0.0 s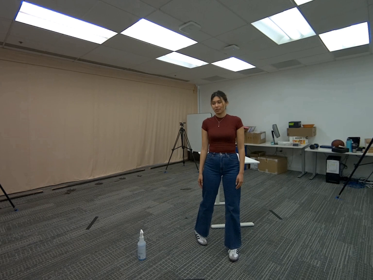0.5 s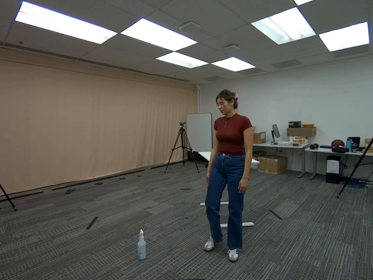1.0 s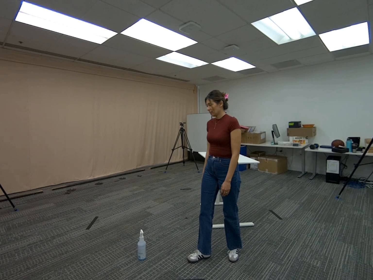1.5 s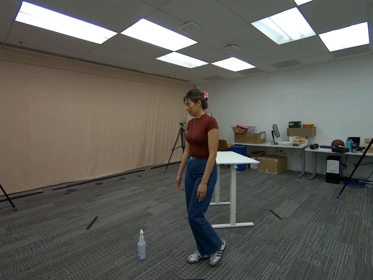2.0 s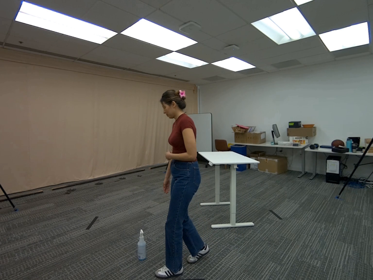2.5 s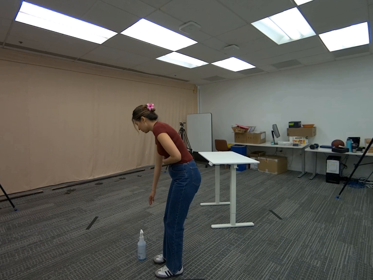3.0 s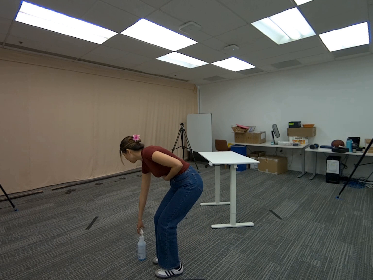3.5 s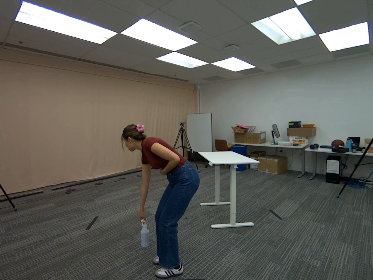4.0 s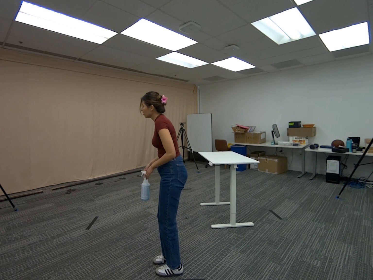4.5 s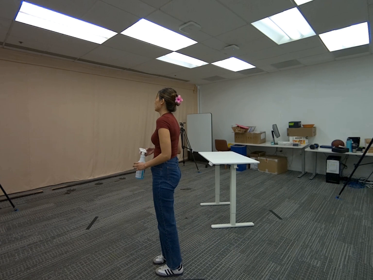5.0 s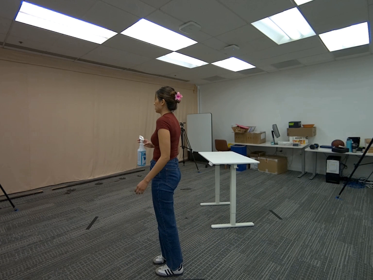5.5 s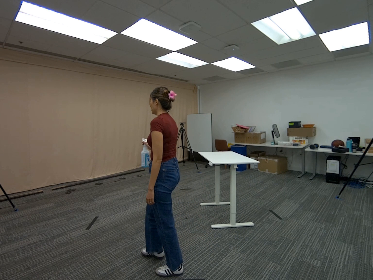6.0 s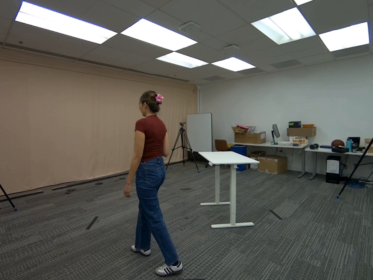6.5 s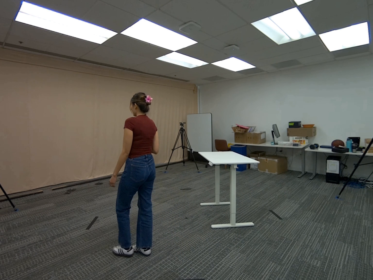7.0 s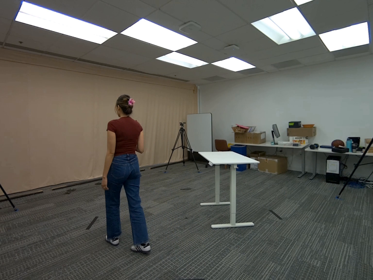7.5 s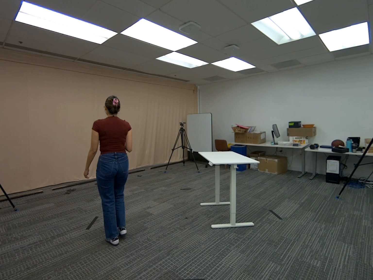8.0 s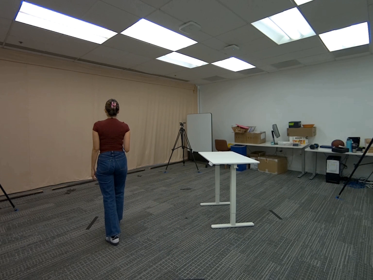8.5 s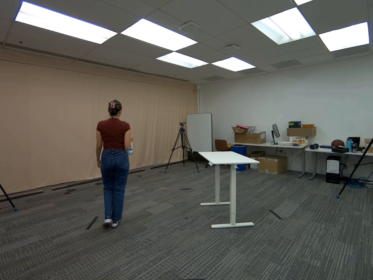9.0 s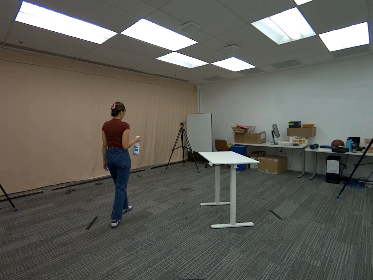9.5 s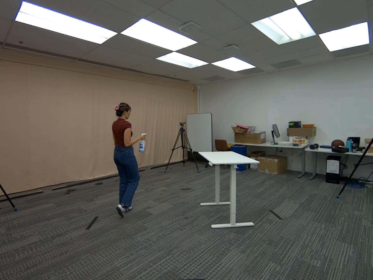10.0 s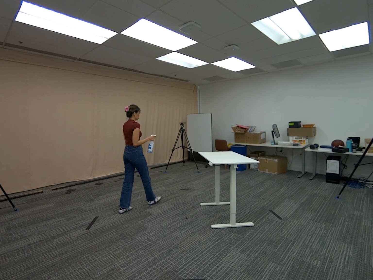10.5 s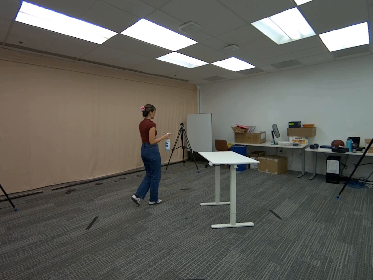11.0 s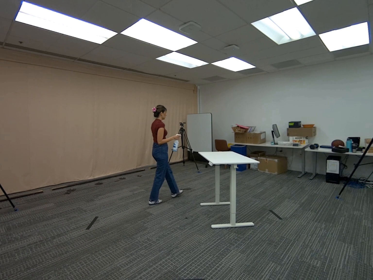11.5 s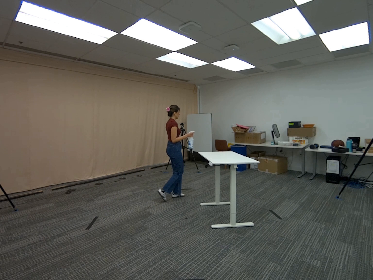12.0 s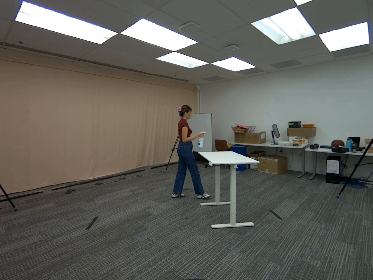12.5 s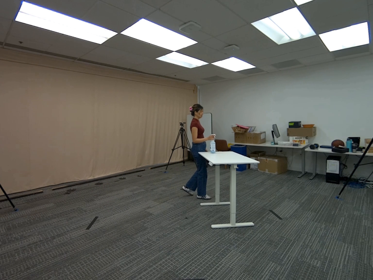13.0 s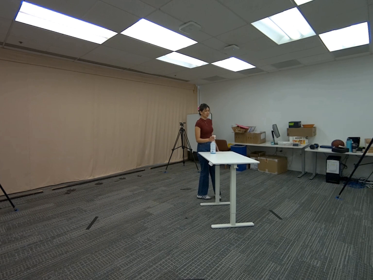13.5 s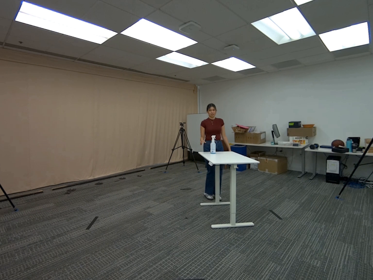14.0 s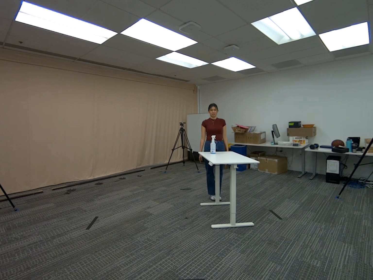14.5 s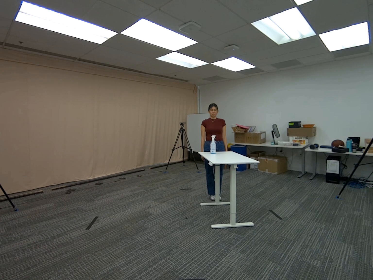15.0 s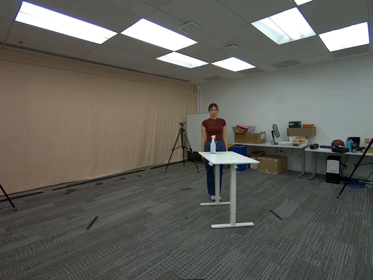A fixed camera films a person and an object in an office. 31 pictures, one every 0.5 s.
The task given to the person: Walk to the spray bottle on the ground, pick up the spray bottle with your right hand and place it on the white desk.
